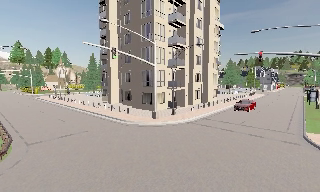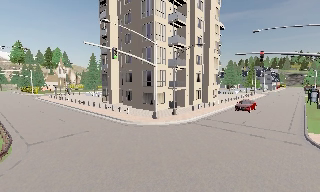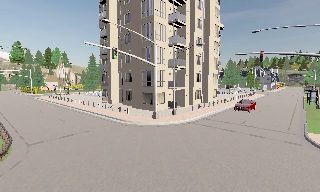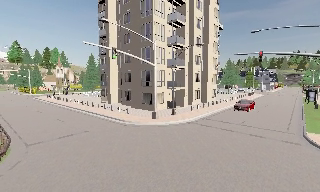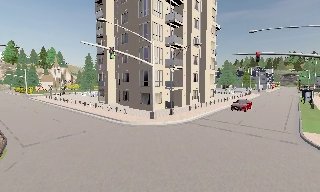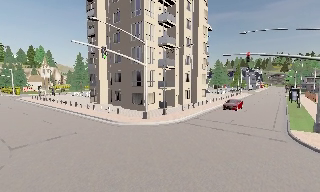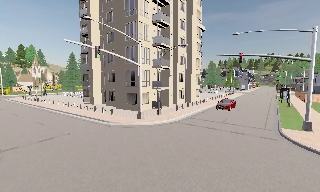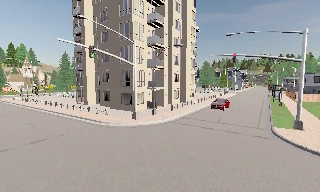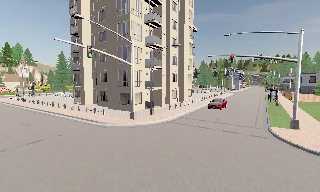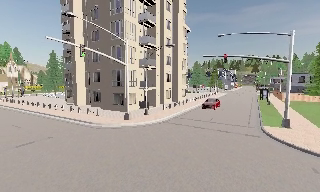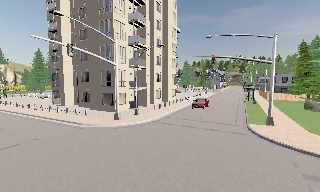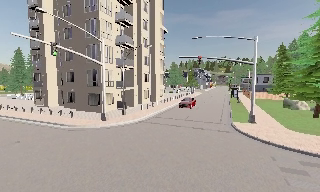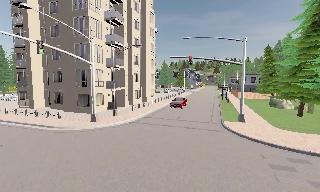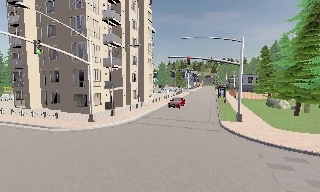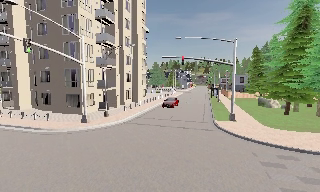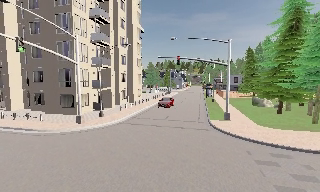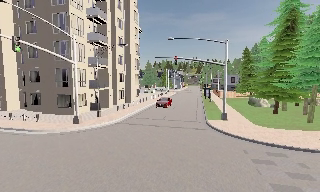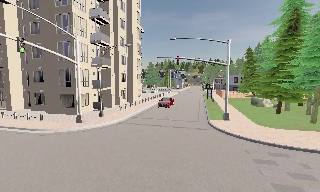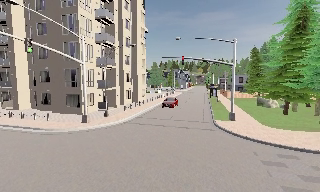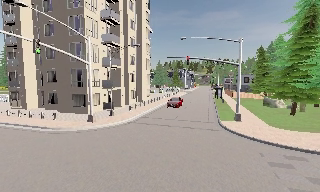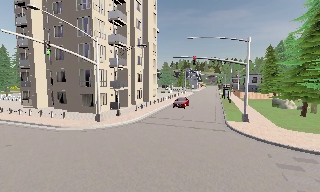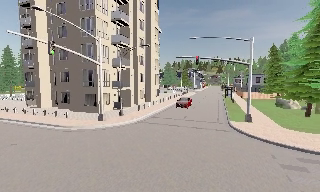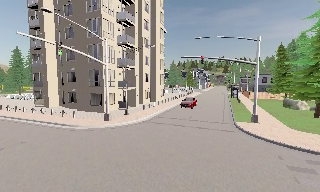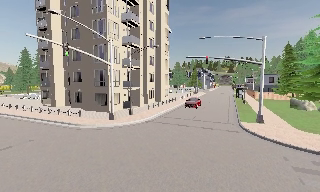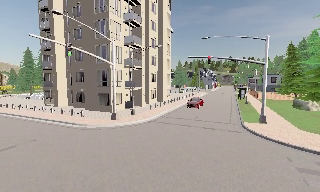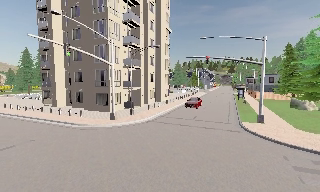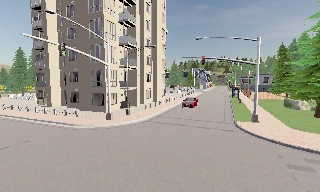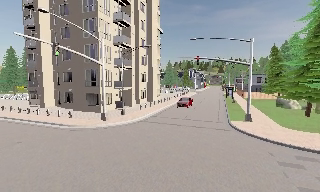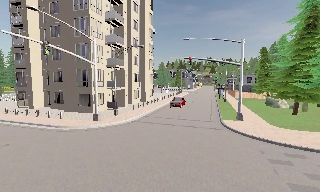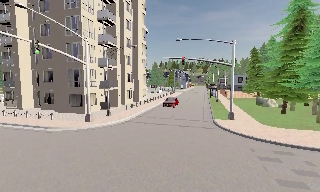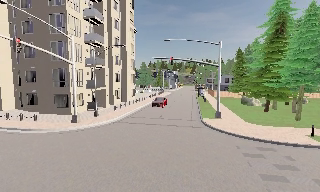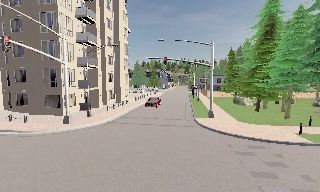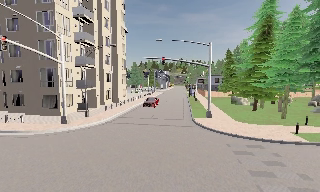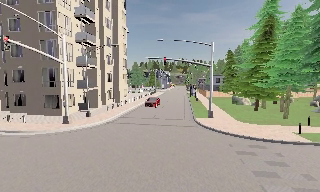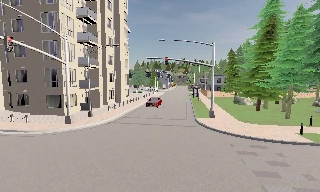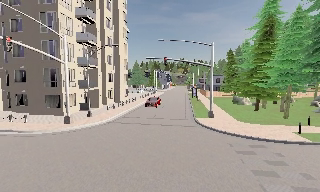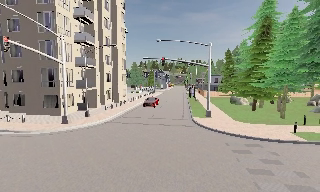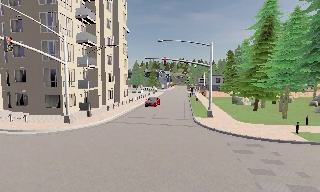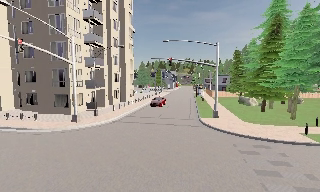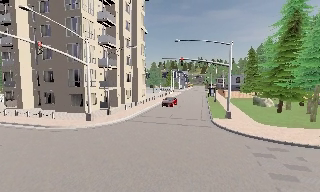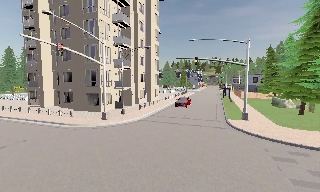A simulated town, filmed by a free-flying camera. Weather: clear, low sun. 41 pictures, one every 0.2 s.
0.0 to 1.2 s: The camera shifts only a little, or ends up much as it began.
1.2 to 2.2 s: The camera pans to its right, which is clockwise from overhead, by about 15 degrees.
2.2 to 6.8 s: The camera swings to its right by about 15 degrees, and the scene slides to the left. It travels to its left and backward, about 1 m.
6.8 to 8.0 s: The camera swings to its left by about 10 degrees, and the scene slides to the right.
The film runs backward here.
